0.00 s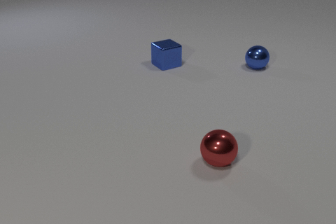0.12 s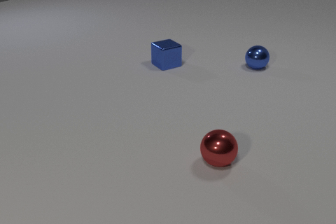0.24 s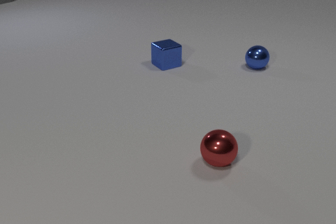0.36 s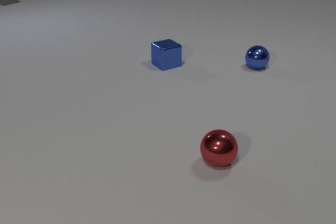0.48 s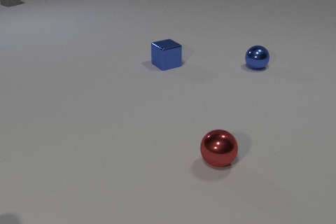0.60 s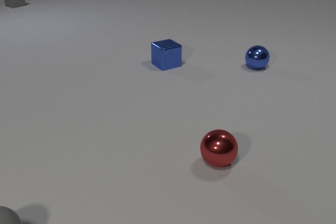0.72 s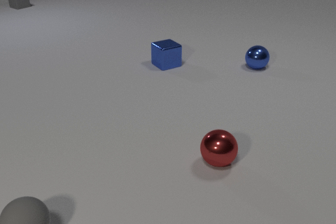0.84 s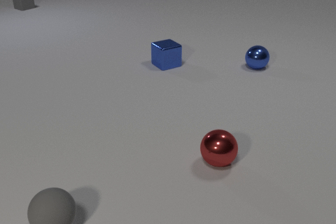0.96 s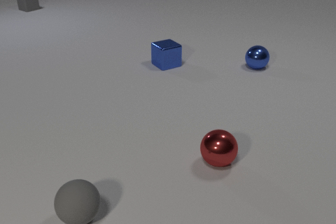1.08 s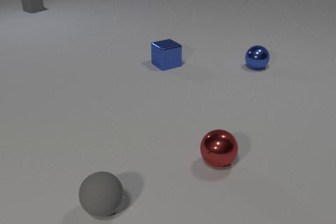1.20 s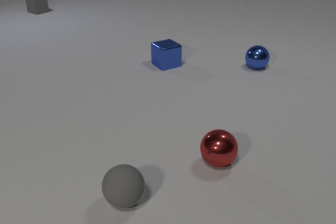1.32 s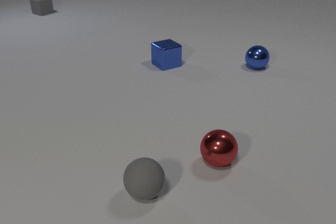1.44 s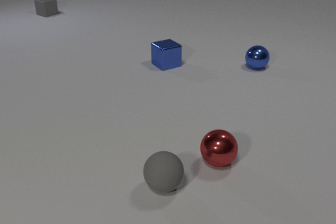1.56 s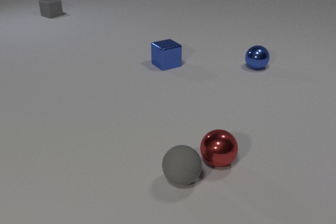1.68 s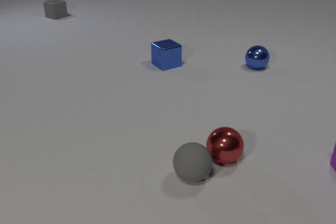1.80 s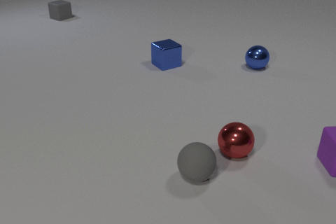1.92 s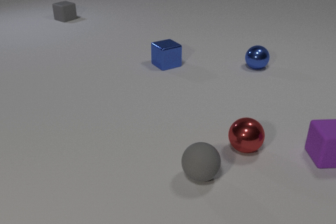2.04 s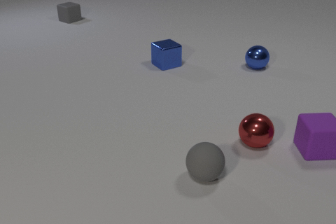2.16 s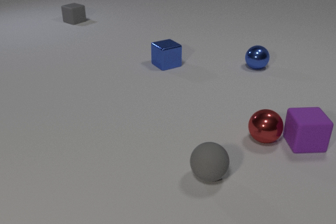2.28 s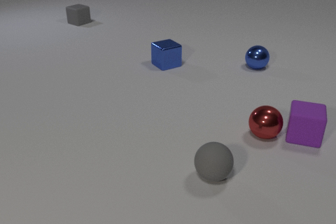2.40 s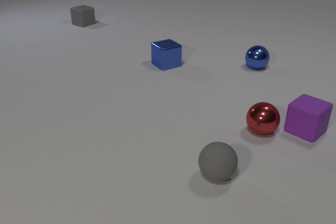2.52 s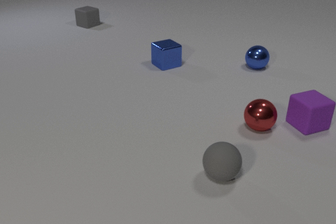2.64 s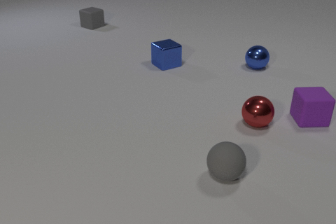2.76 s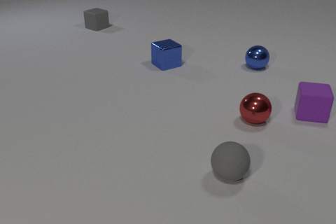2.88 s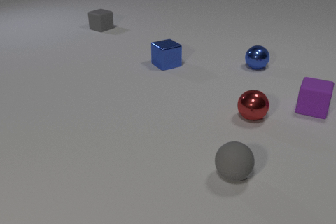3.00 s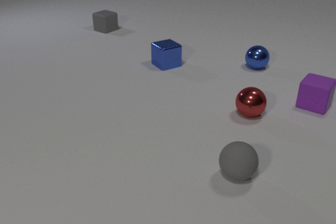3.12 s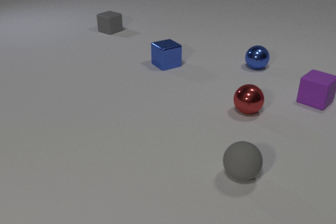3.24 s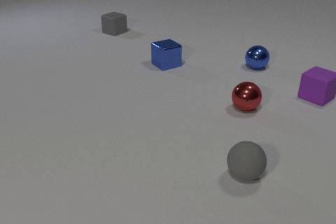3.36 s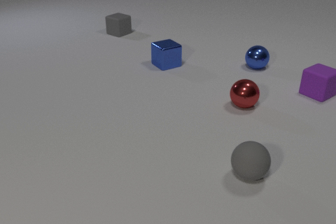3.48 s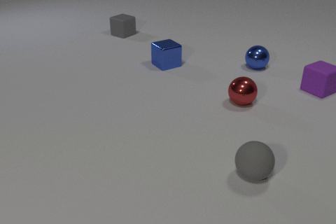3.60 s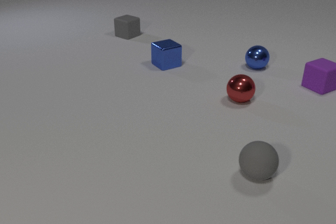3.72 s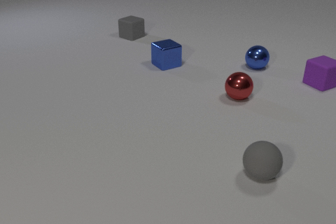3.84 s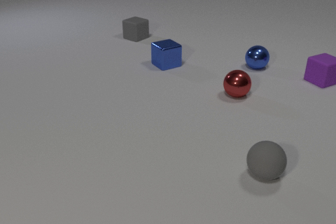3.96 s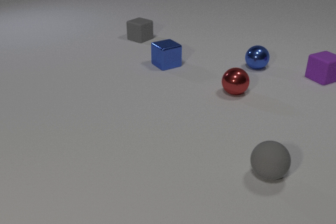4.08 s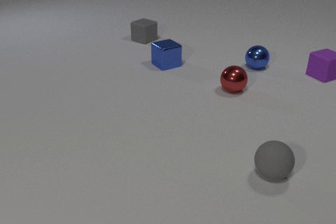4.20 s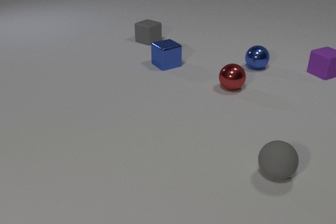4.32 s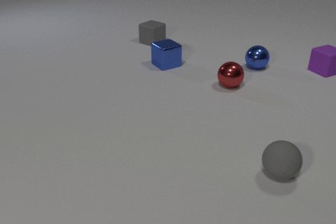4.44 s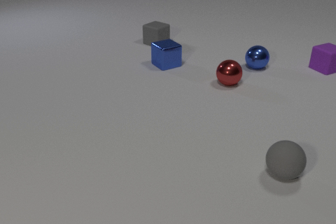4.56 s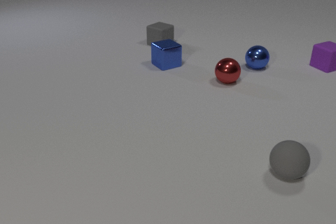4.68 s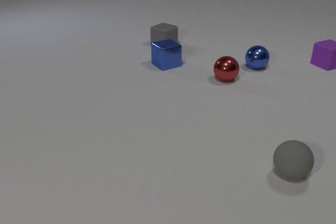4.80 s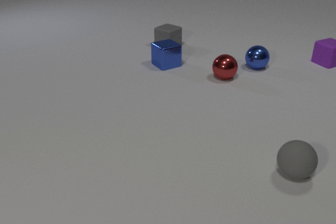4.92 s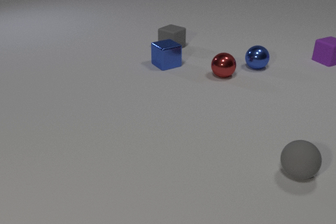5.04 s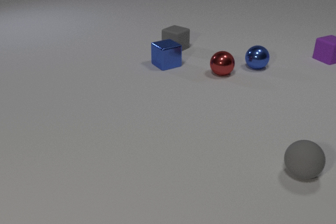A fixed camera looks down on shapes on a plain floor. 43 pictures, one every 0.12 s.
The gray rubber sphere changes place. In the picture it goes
to the right.
The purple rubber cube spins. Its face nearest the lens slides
to the left.
0.00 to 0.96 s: The gray rubber sphere comes in at the bottom edge, rolls to the right. The gray rubber cube slides toward the camera and to the right.
0.96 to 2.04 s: The gray rubber sphere rolls to the right and away from the camera. The red metal sphere rolls away from the camera and to the right. The purple rubber cube comes in at the right edge, slides to the left and away from the camera. The gray rubber cube slides toward the camera and to the right. The gray rubber sphere and the red metal sphere collide.
2.04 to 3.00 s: The gray rubber sphere rolls to the right. The red metal sphere rolls away from the camera. The purple rubber cube slides away from the camera, spins clockwise seen from above by about 135 degrees, its near face sliding to the left. The gray rubber cube slides toward the camera and to the right. The red metal sphere and the purple rubber cube collide.
3.00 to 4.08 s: The gray rubber sphere rolls to the right. The red metal sphere rolls away from the camera. The purple rubber cube slides away from the camera, spins clockwise seen from above by about 30 degrees, its near face sliding to the left. The gray rubber cube slides to the right and toward the camera.
4.08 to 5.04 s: The gray rubber sphere rolls to the right. The red metal sphere rolls away from the camera. The purple rubber cube slides away from the camera. The gray rubber cube slides to the right and toward the camera.
Are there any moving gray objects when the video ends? yes.
What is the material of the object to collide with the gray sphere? metal.
What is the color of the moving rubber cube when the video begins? gray.
